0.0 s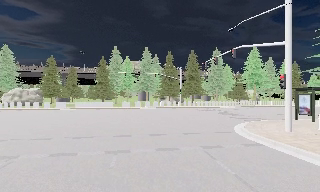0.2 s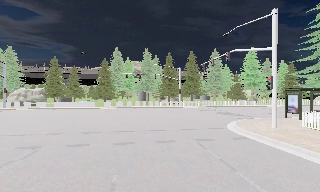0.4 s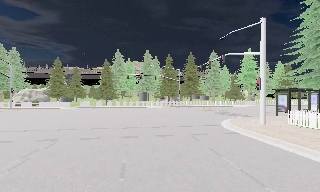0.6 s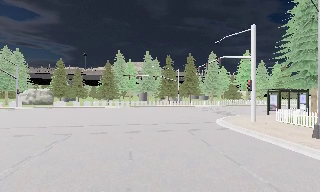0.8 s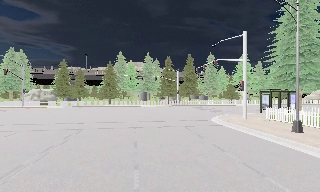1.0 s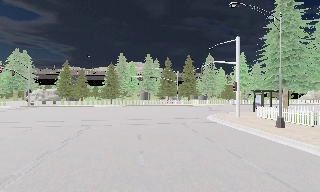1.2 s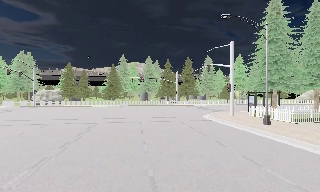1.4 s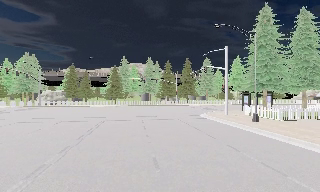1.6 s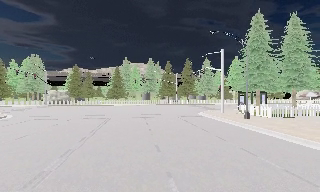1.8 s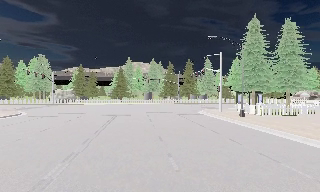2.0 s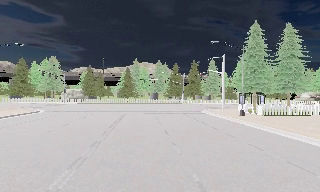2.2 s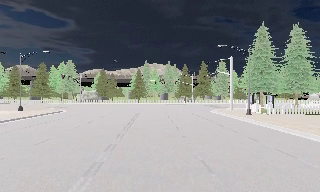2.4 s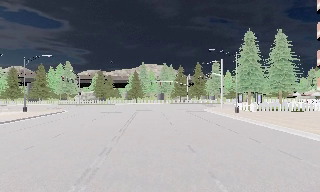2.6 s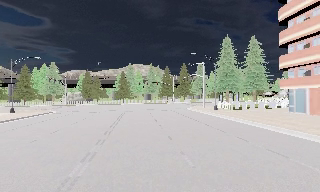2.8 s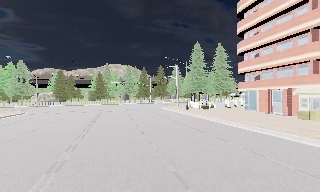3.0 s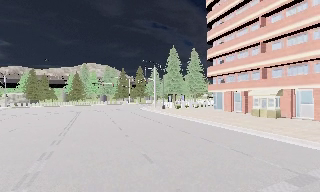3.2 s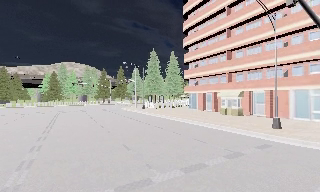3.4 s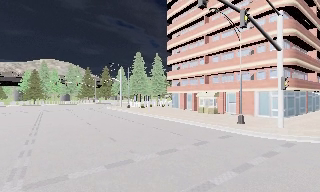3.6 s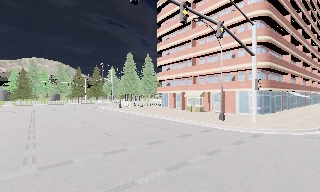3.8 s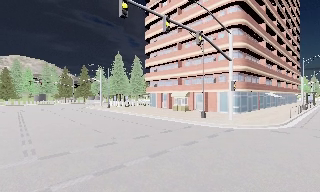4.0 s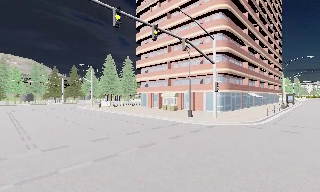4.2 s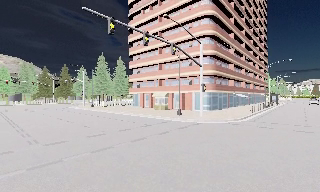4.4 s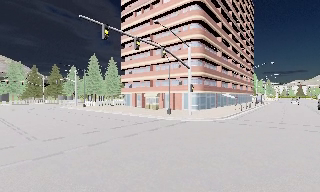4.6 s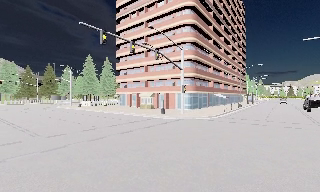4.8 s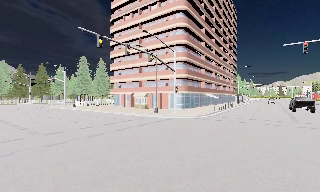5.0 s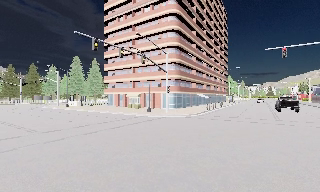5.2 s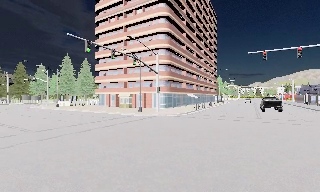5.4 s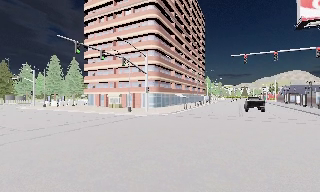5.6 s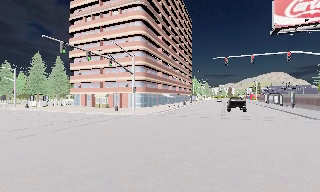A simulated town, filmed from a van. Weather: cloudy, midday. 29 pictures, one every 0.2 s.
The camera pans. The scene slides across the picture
to the left.
The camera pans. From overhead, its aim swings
clockwise.
0.0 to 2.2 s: The camera travels backward, about 15 m, so what stands in front gets smaller.
2.2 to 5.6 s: The camera pans to its right, which is clockwise from overhead, by about 65 degrees. It travels backward, about 19 m. It loses speed.
The film runs backward here.
